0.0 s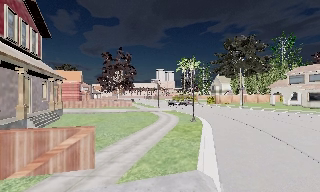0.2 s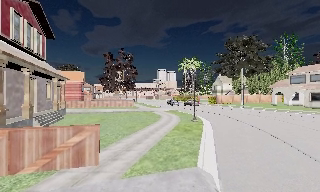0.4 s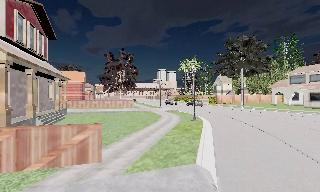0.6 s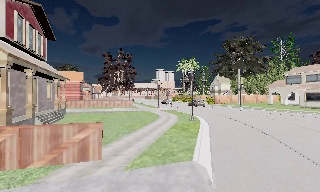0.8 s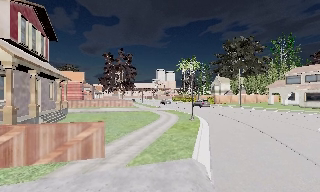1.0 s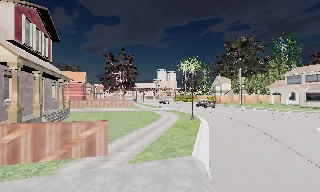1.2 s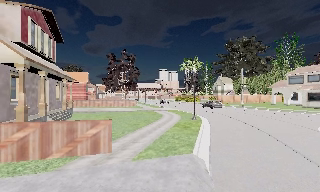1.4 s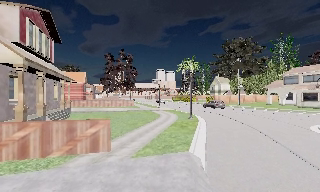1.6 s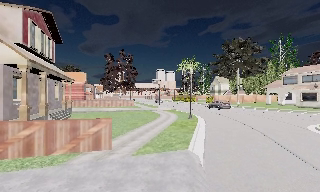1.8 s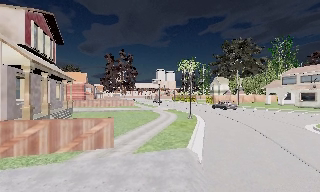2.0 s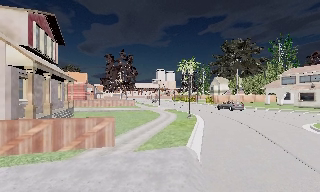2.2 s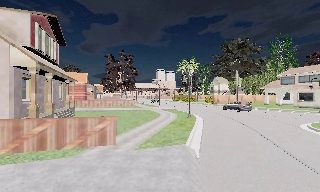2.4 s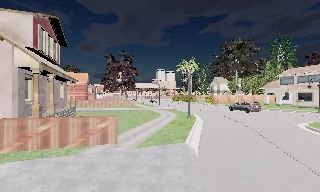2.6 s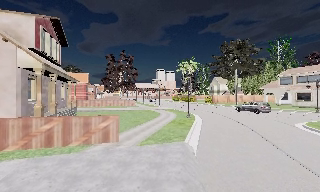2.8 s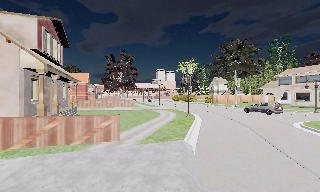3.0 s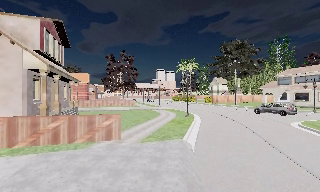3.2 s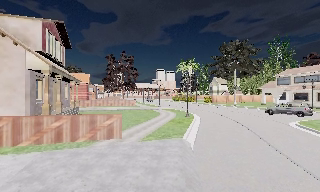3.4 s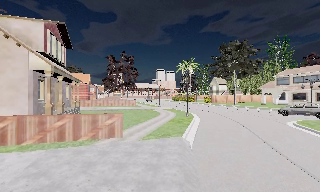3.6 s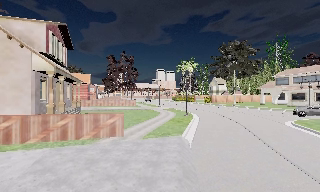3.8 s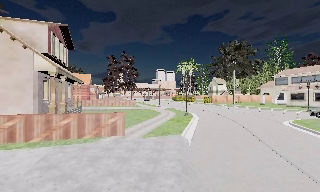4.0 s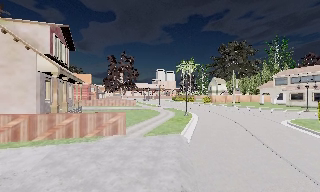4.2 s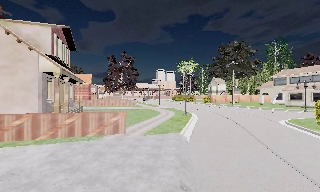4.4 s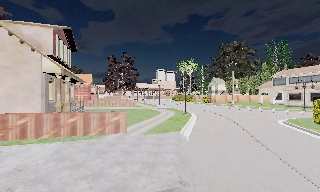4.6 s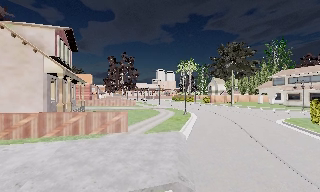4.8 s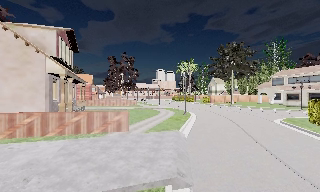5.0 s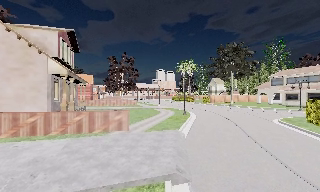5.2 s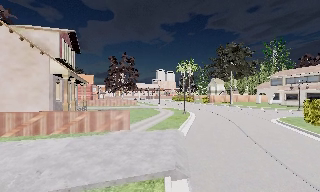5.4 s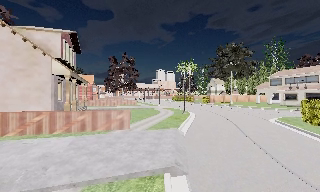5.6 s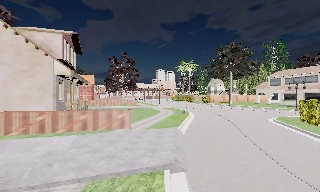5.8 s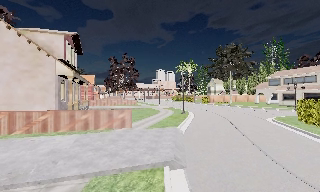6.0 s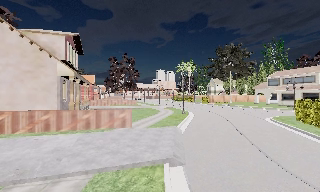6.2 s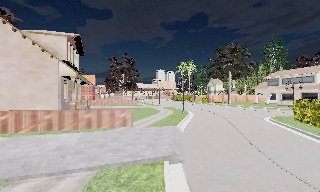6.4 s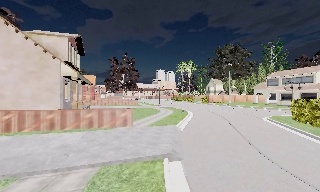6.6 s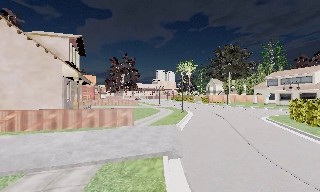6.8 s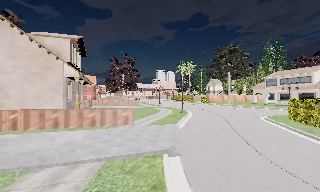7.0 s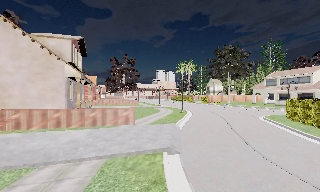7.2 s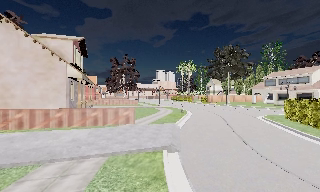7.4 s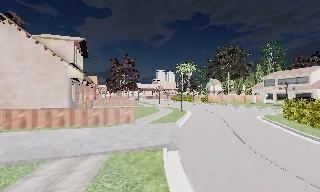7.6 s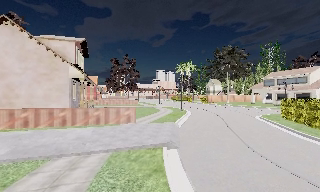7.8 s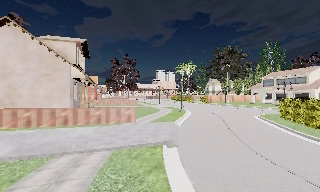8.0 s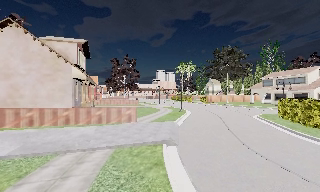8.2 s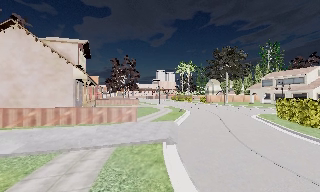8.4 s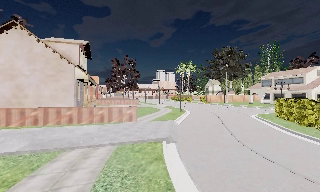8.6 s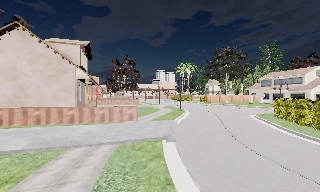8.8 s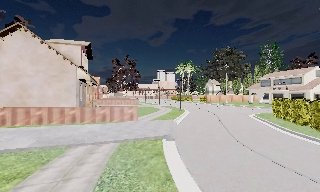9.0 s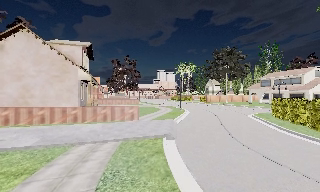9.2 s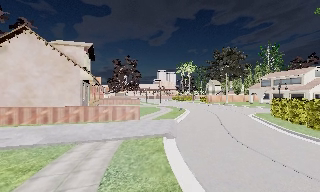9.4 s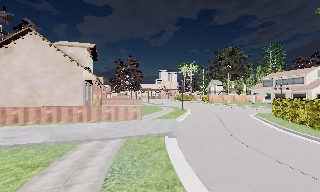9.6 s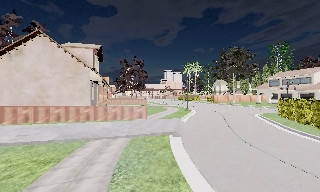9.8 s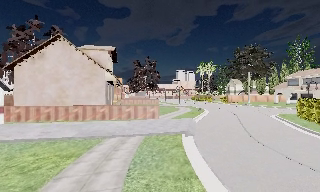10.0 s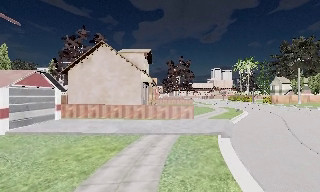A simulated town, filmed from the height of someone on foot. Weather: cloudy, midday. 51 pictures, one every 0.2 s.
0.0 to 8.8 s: The camera travels backward, about 10 m, so what stands in front gets smaller.
8.8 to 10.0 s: The camera swings to its left by about 20 degrees, and the scene slides to the right. It travels backward, about 1.5 m, so what stands in front gets smaller.
The film runs backward here.
